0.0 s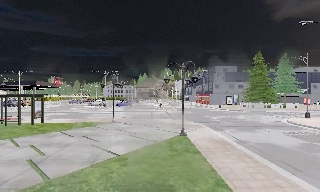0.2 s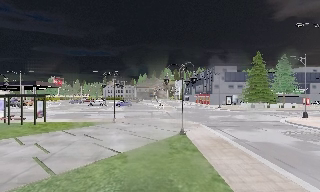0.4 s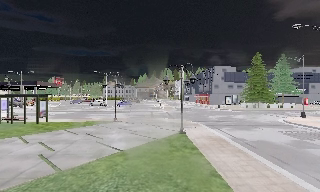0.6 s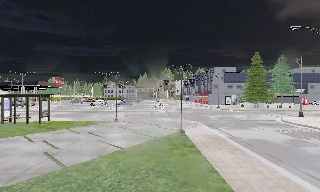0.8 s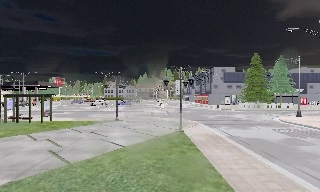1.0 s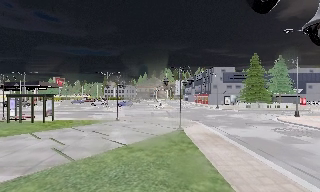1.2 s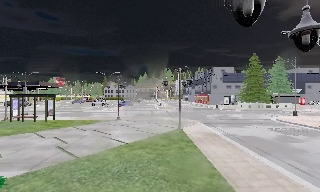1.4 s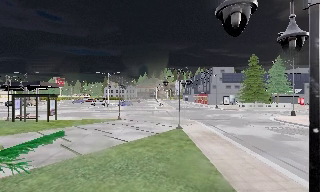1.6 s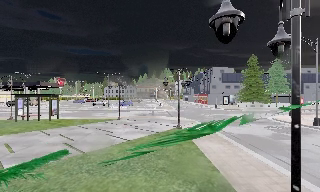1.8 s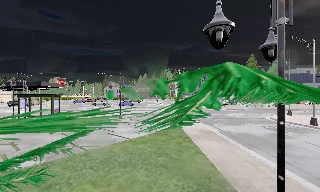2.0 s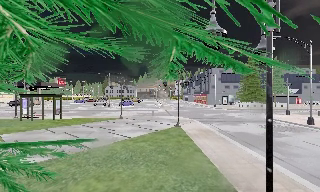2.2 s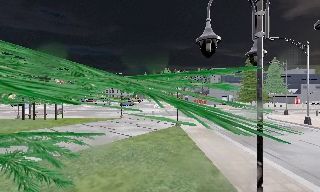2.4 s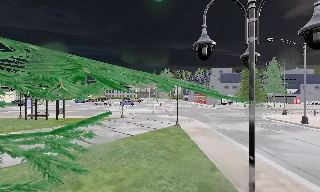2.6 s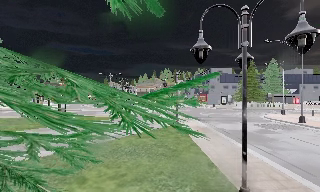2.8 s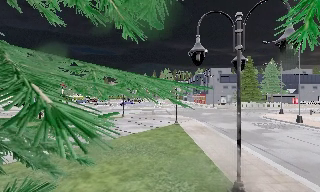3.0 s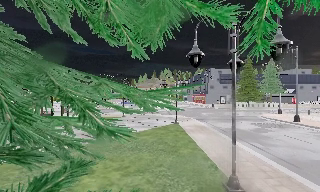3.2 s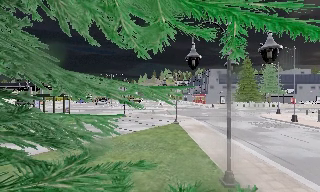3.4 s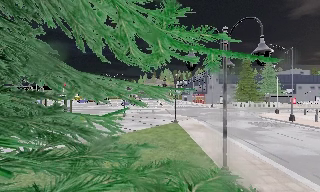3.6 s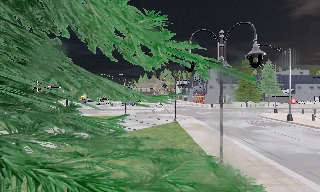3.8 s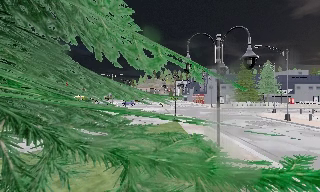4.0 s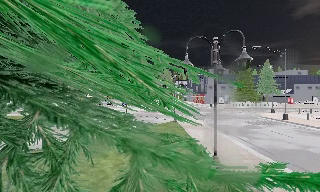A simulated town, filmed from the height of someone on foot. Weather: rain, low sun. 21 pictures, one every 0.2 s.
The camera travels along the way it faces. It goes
backward.
0.0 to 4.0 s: The camera travels backward, about 6 m, so what stands in front gets smaller.
The film runs backward here.
